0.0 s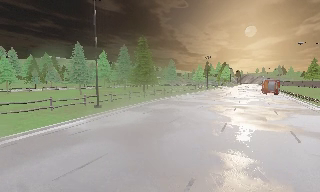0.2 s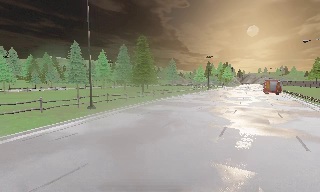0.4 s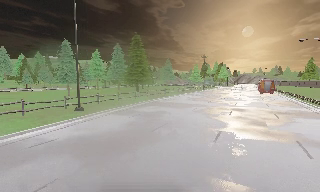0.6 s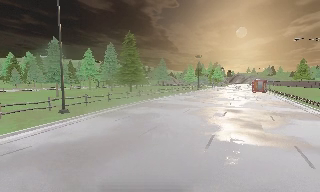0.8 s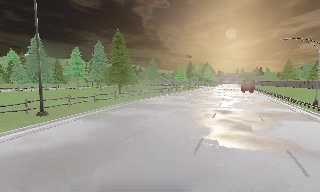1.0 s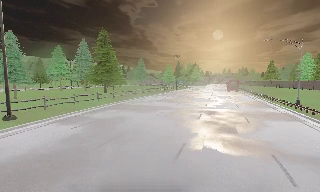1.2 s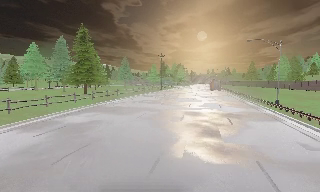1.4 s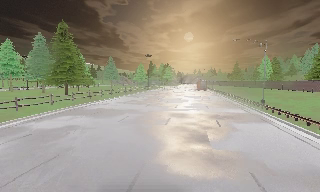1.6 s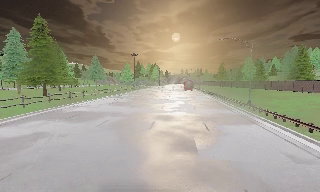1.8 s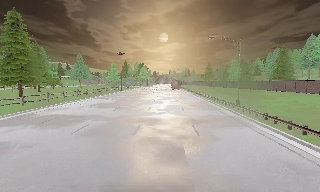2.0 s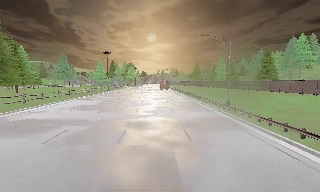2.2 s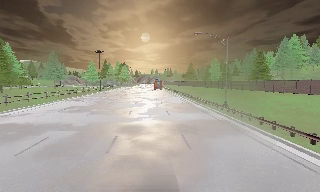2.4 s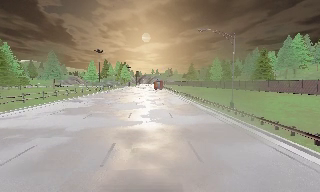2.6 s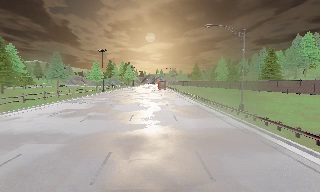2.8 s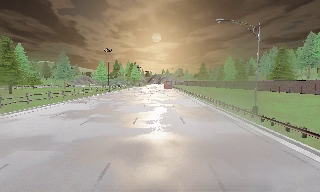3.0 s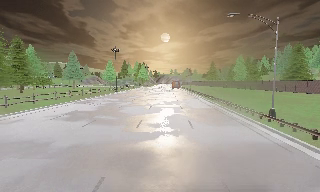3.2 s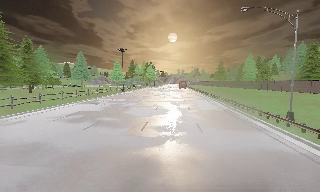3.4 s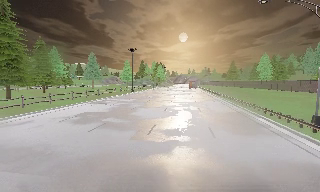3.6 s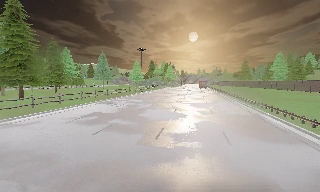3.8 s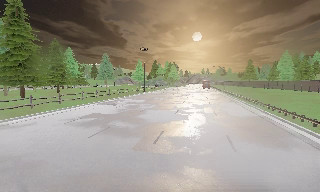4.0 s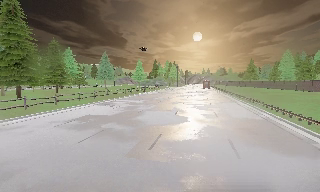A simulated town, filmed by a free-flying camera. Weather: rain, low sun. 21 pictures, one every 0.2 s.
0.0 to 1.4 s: The scene slides to the left, as the camera pans about 20 degrees to its right. It travels forward and to its right, about 6 m, so what stands in front looms larger.
1.4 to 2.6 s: The scene slides to the left, as the camera pans about 15 degrees to its right. It travels forward, about 6 m, so what stands in front looms larger.
2.6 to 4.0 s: The camera pans to its left, which is counterclockwise from overhead, by about 15 degrees. It travels forward, about 5 m, so what stands in front looms larger.
The film runs forward here.
